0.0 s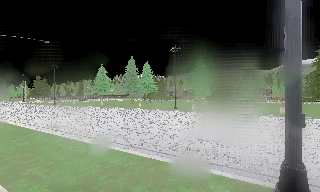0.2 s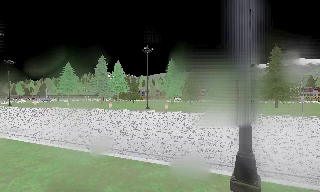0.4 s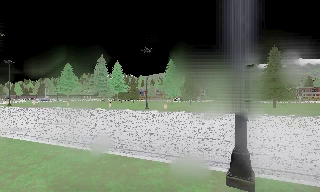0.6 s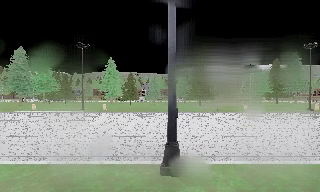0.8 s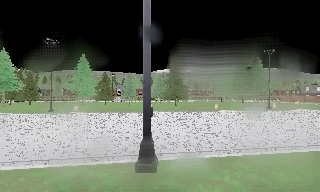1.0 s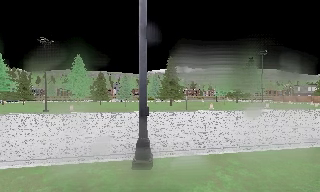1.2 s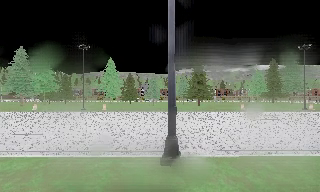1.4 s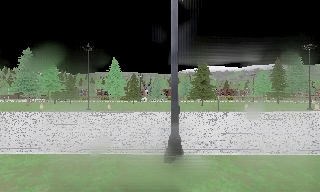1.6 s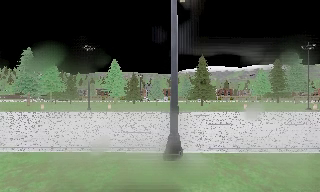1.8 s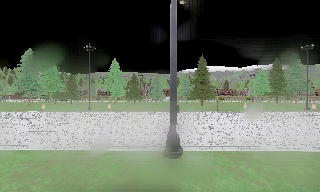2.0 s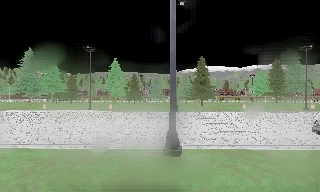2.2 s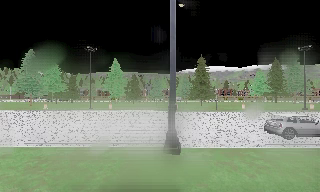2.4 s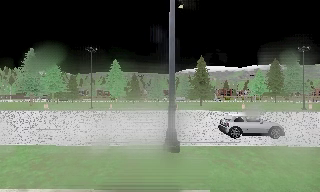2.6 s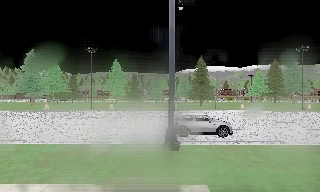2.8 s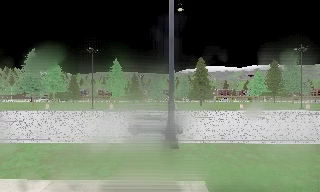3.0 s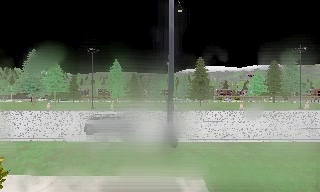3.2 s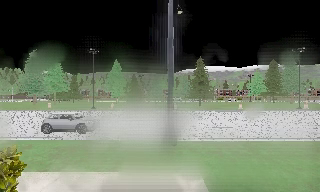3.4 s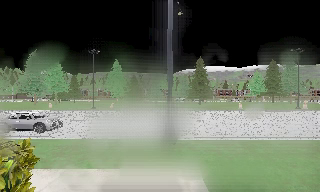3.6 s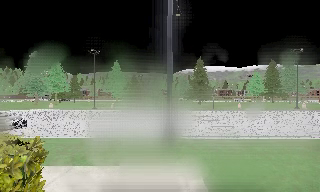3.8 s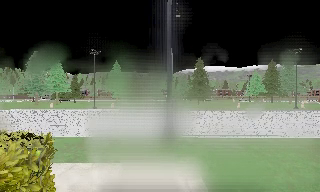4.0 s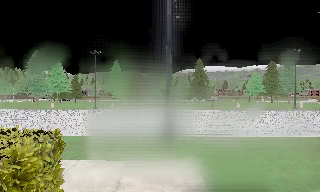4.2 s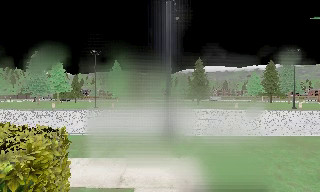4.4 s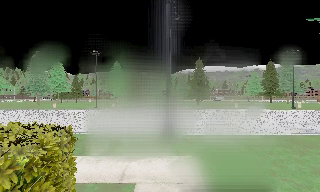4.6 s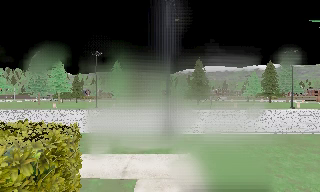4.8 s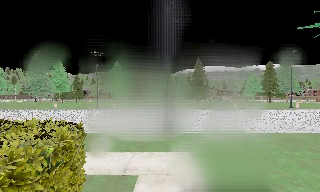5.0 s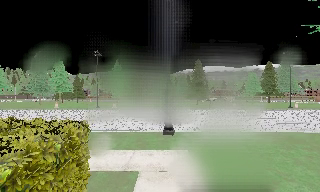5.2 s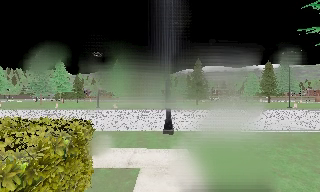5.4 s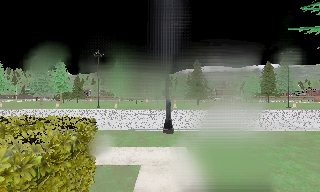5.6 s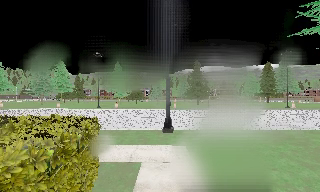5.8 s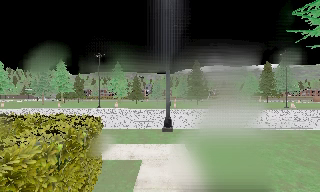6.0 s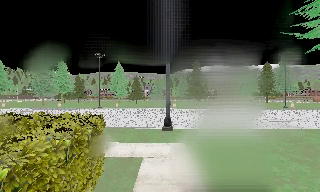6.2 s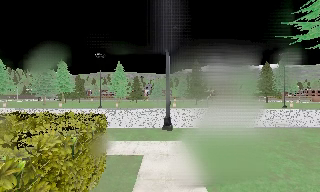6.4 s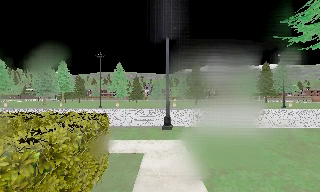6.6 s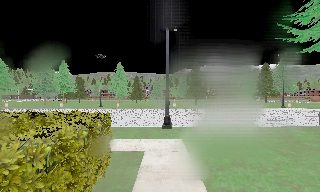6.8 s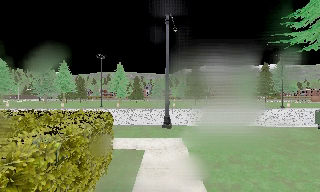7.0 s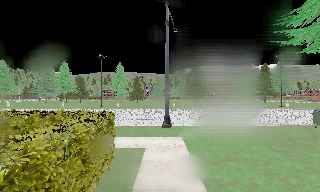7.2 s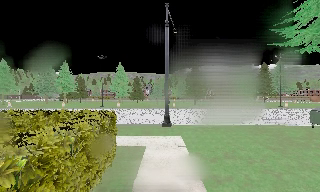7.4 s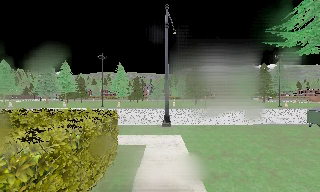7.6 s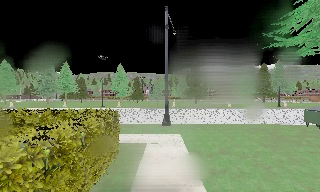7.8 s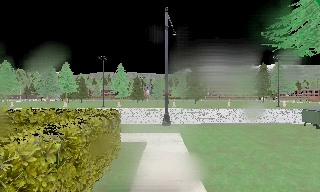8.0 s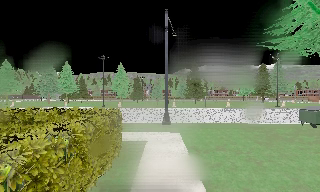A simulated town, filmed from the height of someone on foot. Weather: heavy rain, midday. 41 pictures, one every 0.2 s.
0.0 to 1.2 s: The scene slides to the left, as the camera pans about 30 degrees to its right. It travels backward, about 1.5 m.
1.2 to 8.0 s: The camera travels backward, about 8 m, so what stands in front gets smaller.
The film runs backward here.
